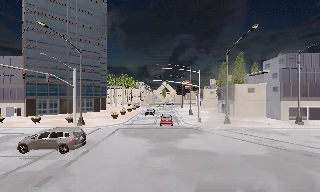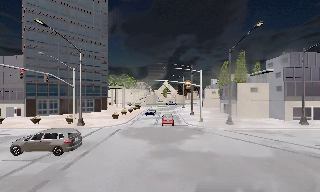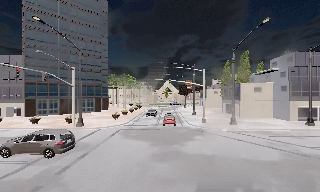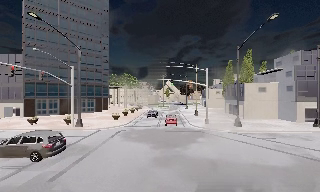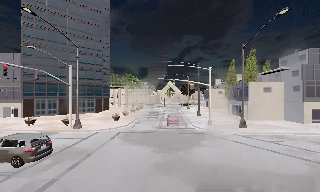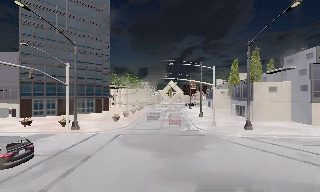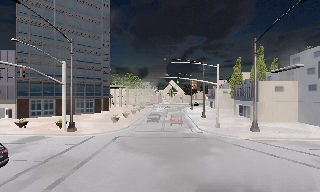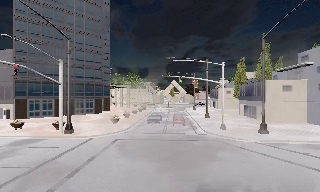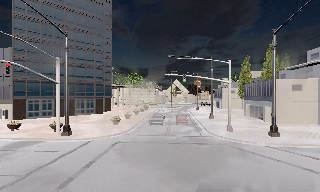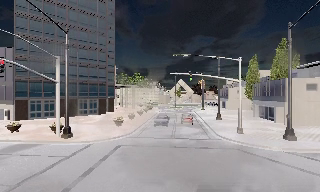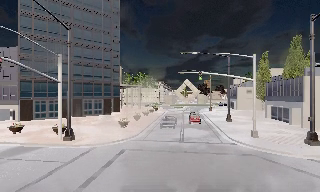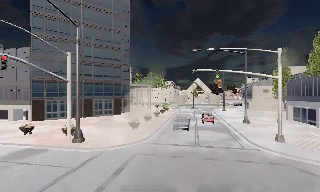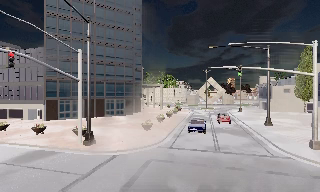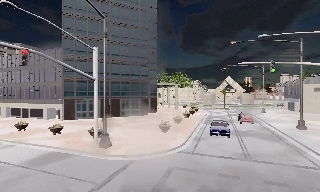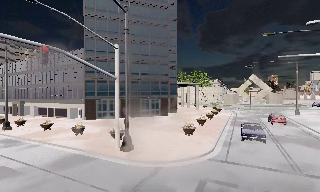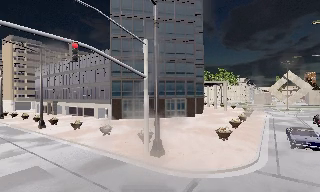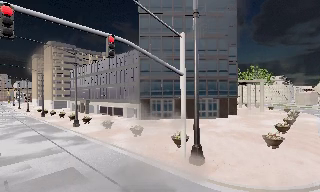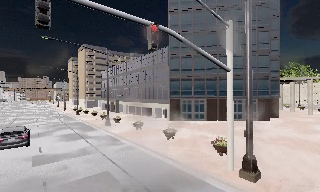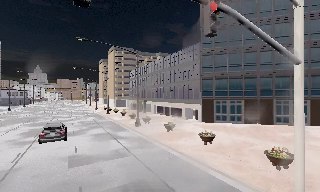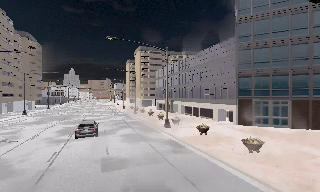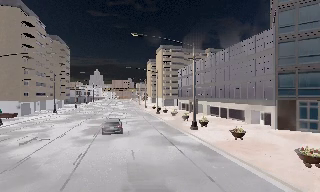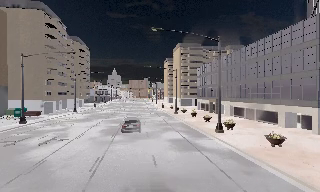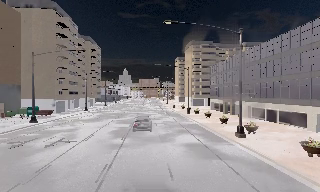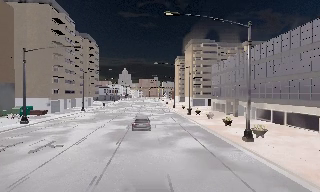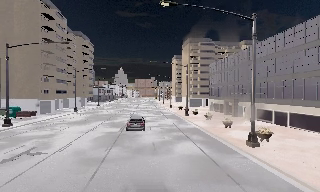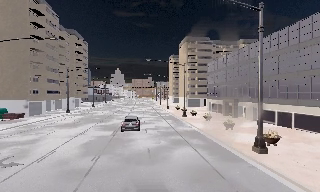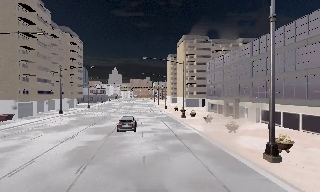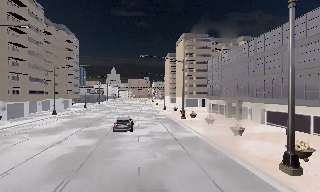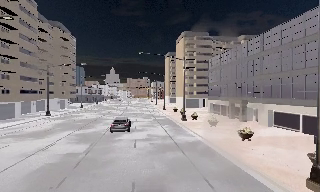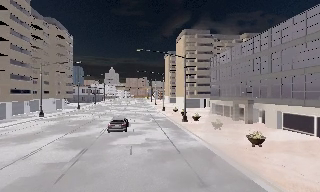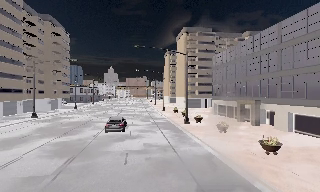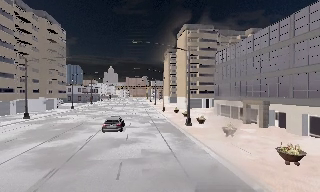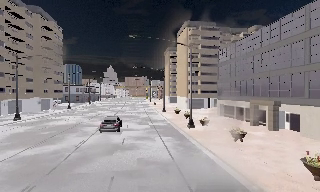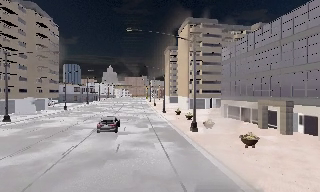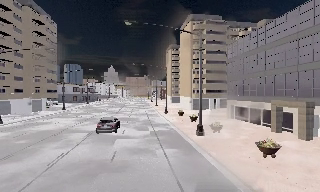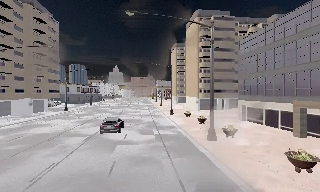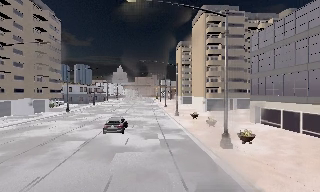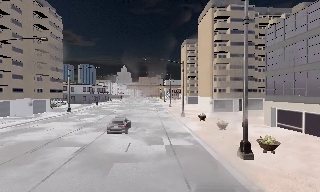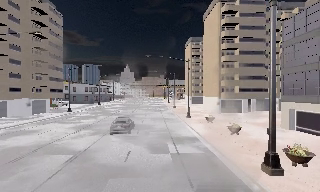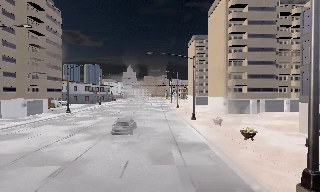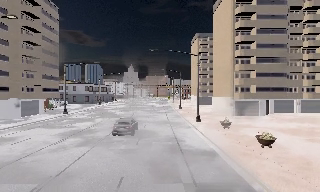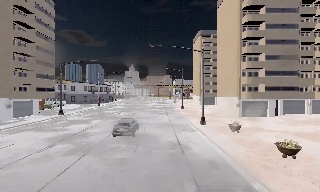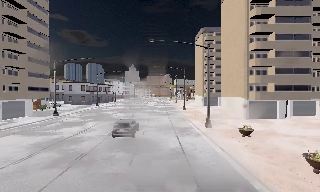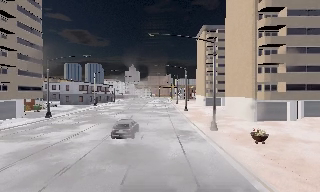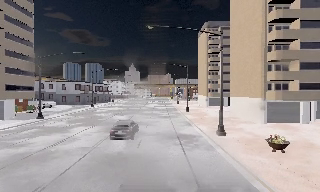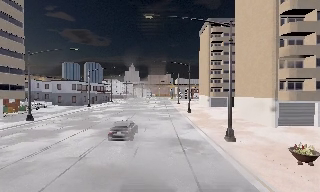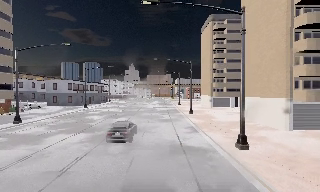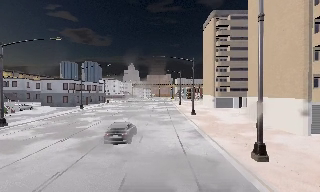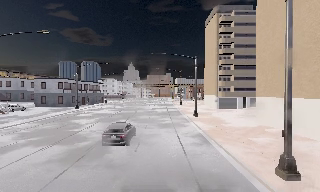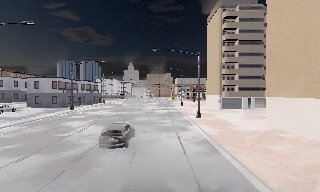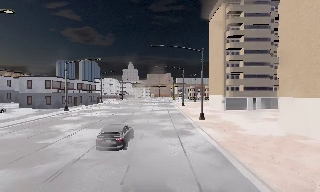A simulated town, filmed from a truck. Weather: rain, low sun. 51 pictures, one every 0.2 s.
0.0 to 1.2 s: The camera travels forward, about 4.5 m, so what stands in front looms larger. It gains speed.
1.2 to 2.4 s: The camera swings to its left by about 10 degrees, and the scene slides to the right. It travels forward, about 6 m, so what stands in front looms larger.
2.4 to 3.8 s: The scene slides to the right, as the camera pans about 55 degrees to its left. It travels forward and to its left, about 10 m.
3.8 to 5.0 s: The scene slides to the right, as the camera pans about 15 degrees to its left. It travels forward, about 9 m, so what stands in front looms larger.
5.0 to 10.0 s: The camera travels forward, about 45 m, so what stands in front looms larger.
The film runs forward here.
